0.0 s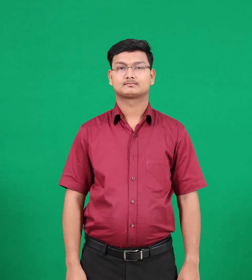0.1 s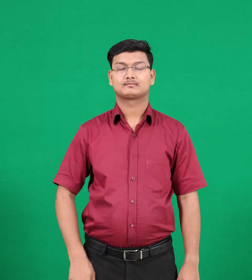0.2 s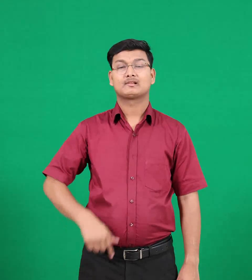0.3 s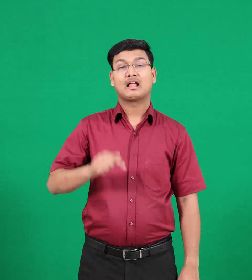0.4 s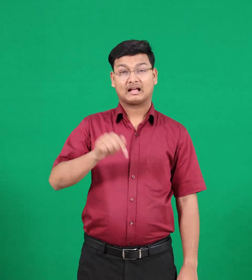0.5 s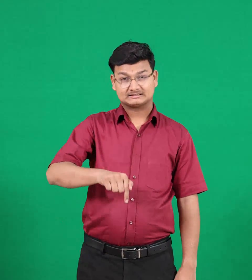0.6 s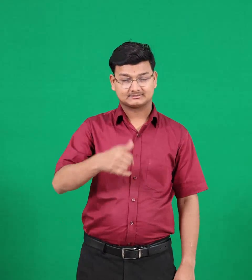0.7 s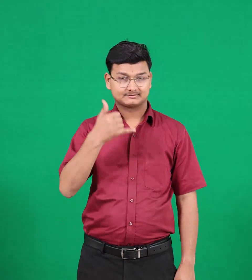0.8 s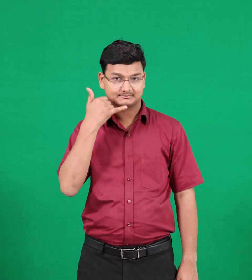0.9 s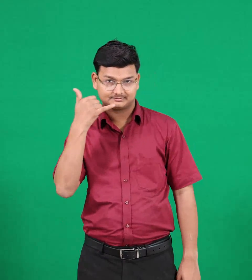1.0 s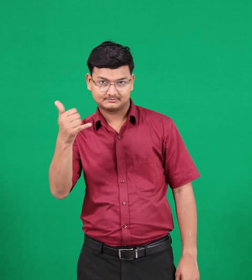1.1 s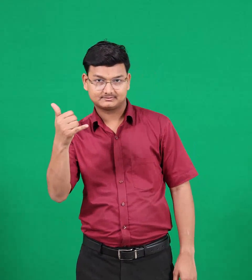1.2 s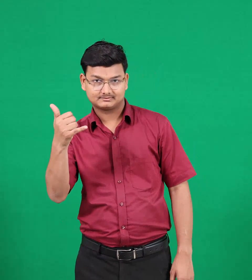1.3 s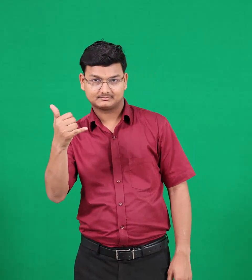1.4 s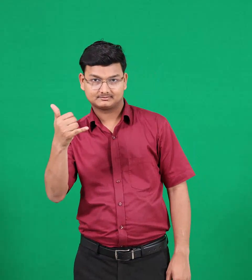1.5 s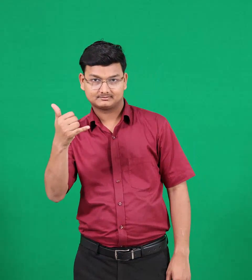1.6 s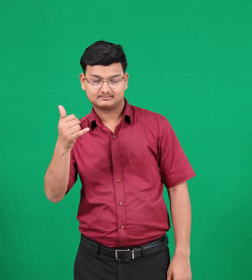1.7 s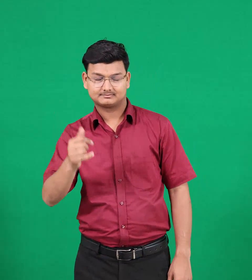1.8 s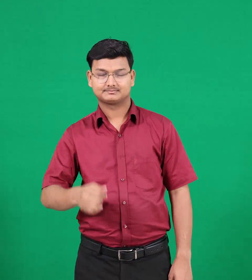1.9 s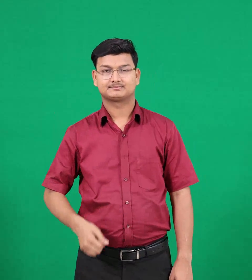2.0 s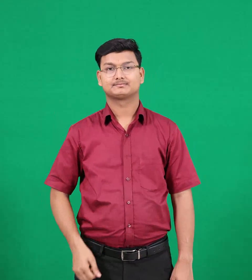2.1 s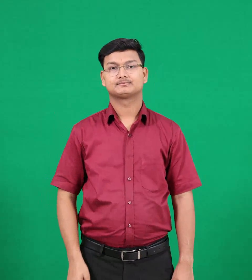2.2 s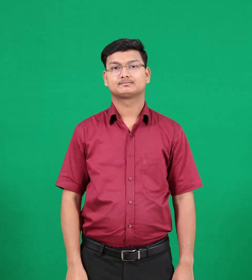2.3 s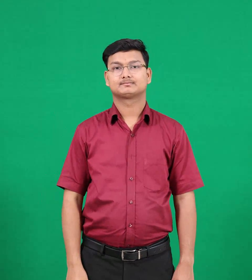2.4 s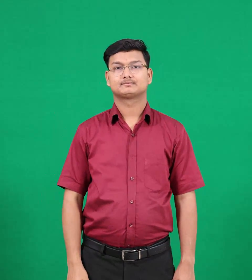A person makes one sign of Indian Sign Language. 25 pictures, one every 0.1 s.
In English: calling
